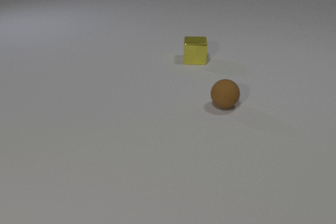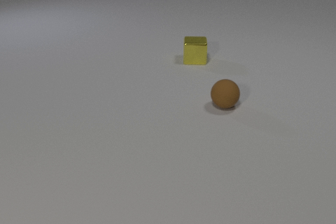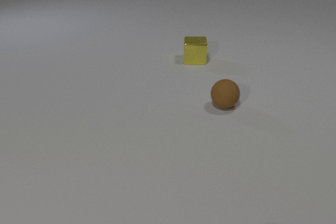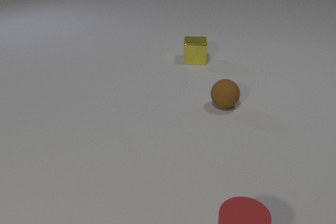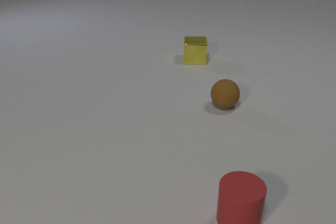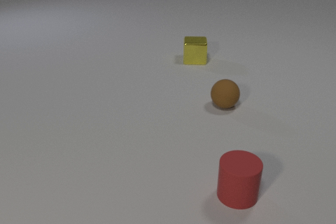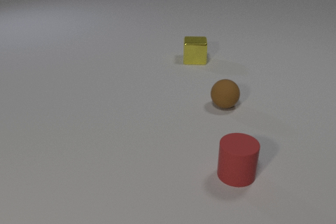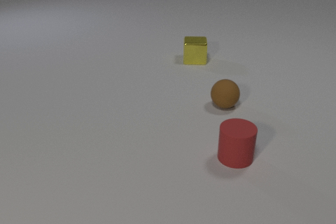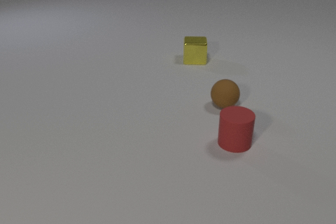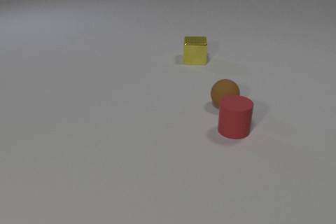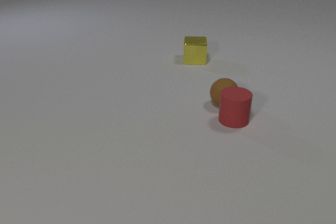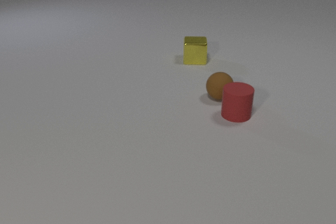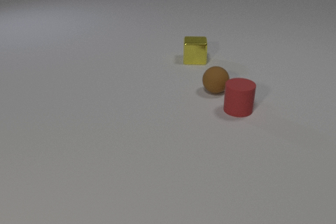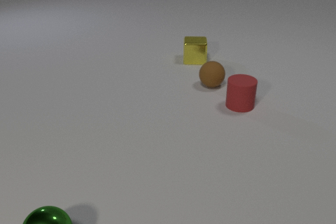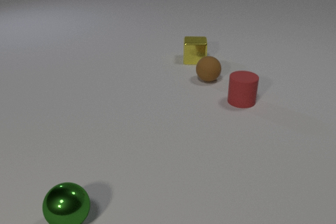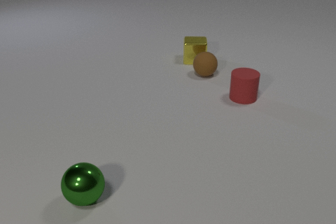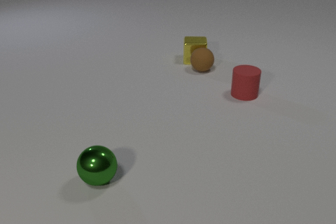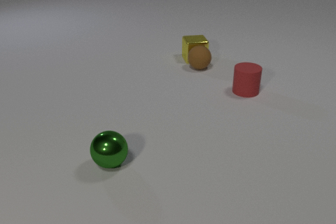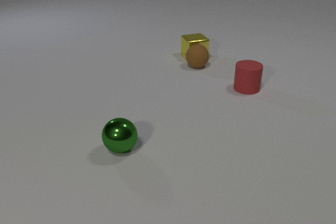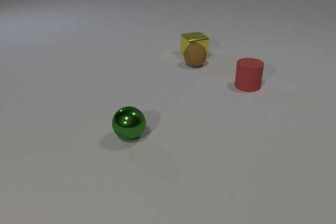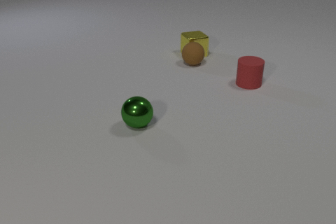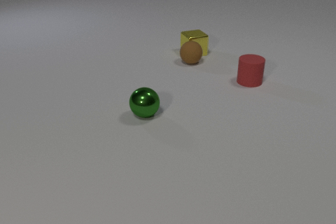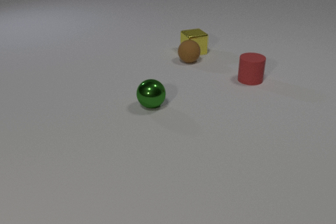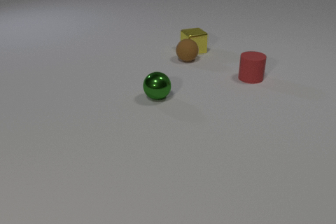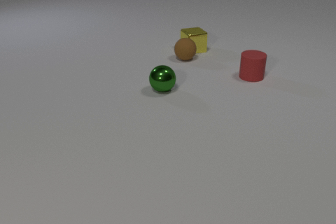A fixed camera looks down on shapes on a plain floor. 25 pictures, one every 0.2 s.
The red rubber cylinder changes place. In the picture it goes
away from the camera.
The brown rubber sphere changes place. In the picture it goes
away from the camera.
0.0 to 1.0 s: The red rubber cylinder comes in at the bottom edge, slides away from the camera.
1.0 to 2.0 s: The red rubber cylinder slides away from the camera. The red rubber cylinder and the brown rubber sphere collide.
2.0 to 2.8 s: The red rubber cylinder slides away from the camera. The brown rubber sphere rolls away from the camera. The green metal sphere comes in at the bottom edge, rolls away from the camera and to the right.
2.8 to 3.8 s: The red rubber cylinder slides away from the camera. The brown rubber sphere rolls away from the camera. The yellow metal cube slides away from the camera, spins counterclockwise seen from above by about 30 degrees, its near face sliding to the right. The green metal sphere rolls away from the camera and to the right. The brown rubber sphere and the yellow metal cube collide.
3.8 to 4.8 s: The red rubber cylinder slides away from the camera. The brown rubber sphere rolls away from the camera and to the left. The yellow metal cube slides away from the camera. The green metal sphere rolls away from the camera.
Are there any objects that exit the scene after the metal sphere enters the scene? no.
What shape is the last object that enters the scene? sphere.
What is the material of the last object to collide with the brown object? metal.
